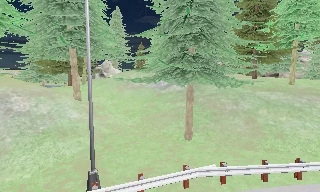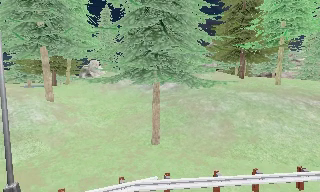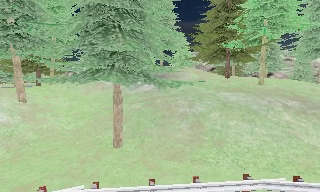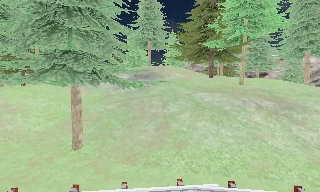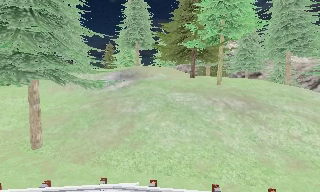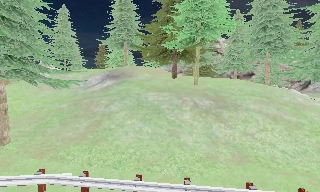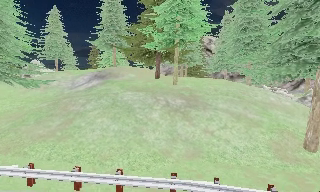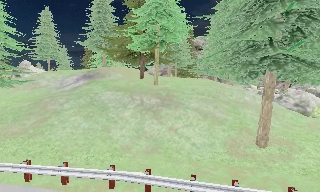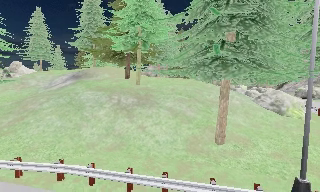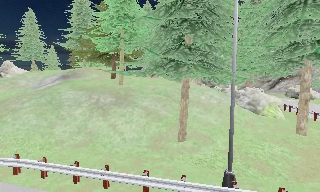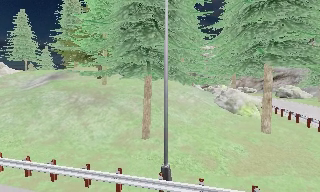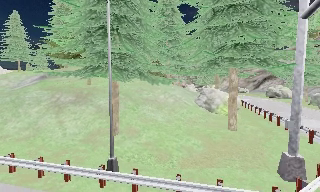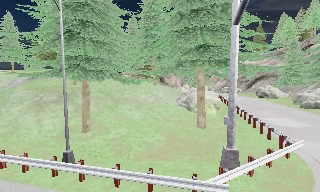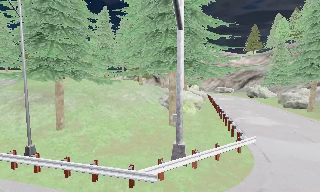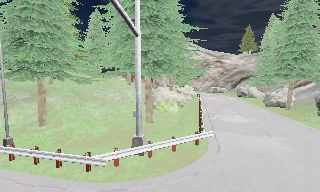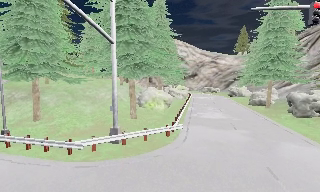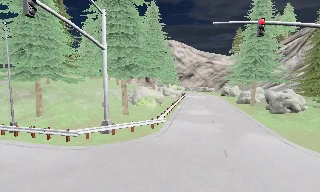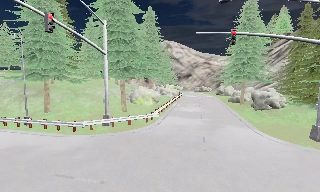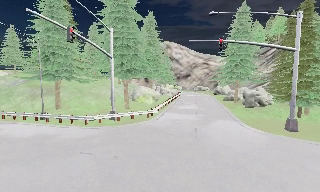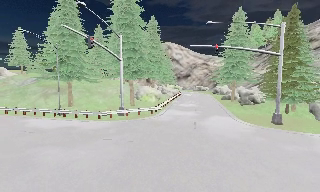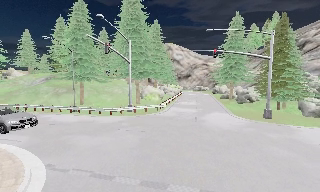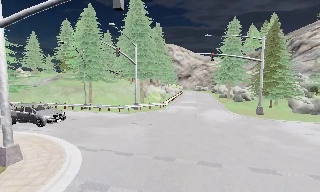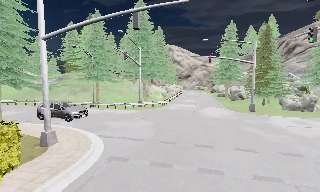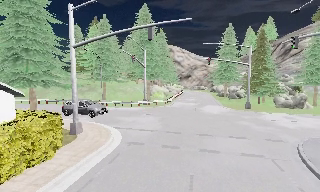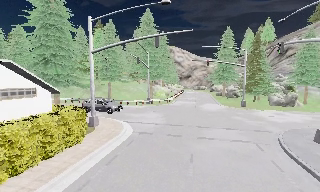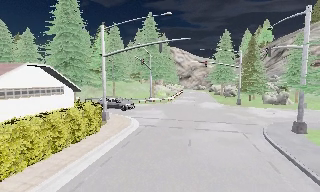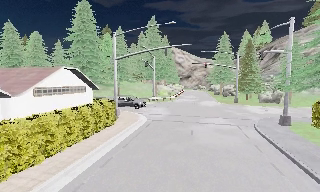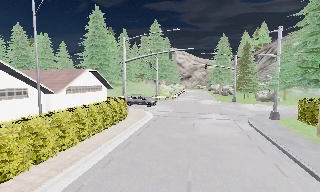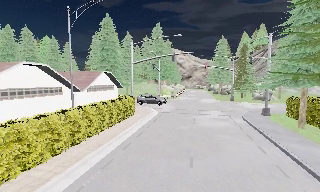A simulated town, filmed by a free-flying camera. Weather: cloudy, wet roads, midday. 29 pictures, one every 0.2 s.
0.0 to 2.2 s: The camera travels to its right, about 20 m, so close, fixed things drift to the left.
2.2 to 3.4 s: The camera travels to its right and backward, about 12 m, so close, fixed things drift to the left.
3.4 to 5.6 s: The camera travels backward, about 20 m, so what stands in front gets smaller.
The film runs forward here.
